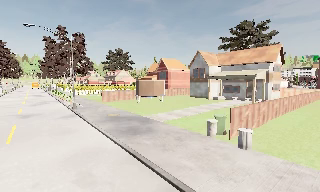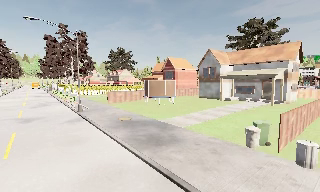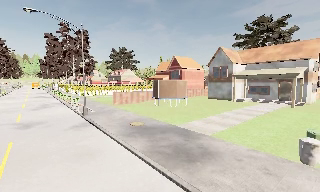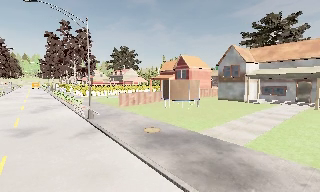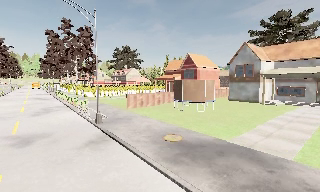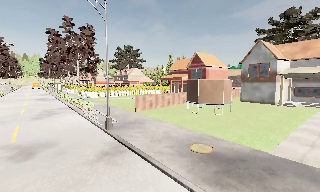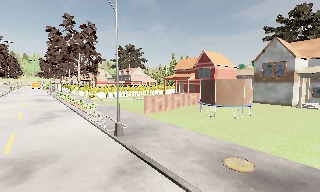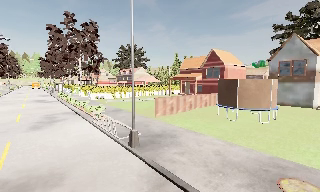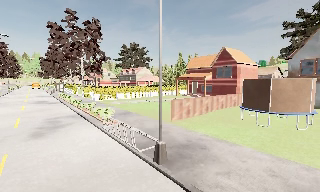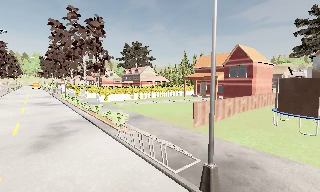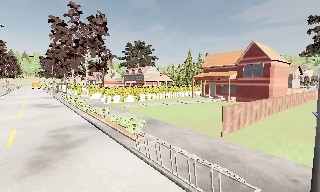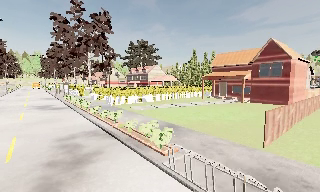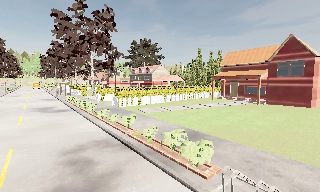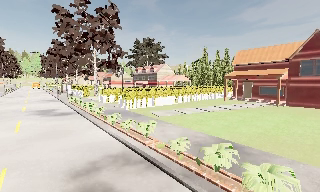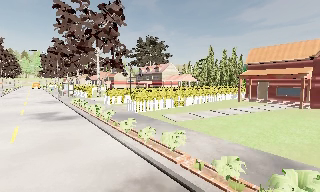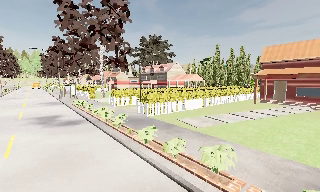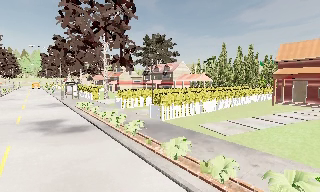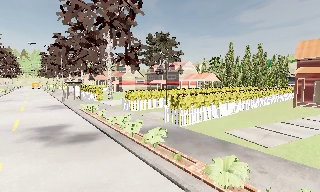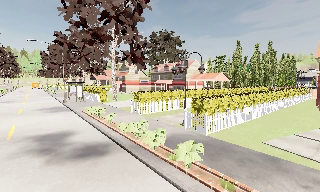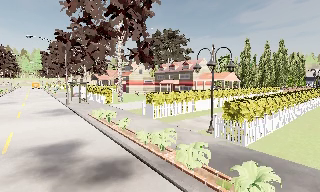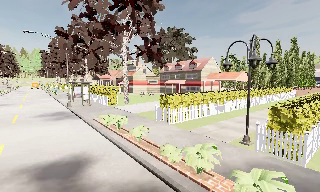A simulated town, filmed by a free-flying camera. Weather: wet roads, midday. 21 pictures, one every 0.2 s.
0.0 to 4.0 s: The camera travels forward and to its left, about 35 m, so what stands in front looms larger.
The film runs forward here.
